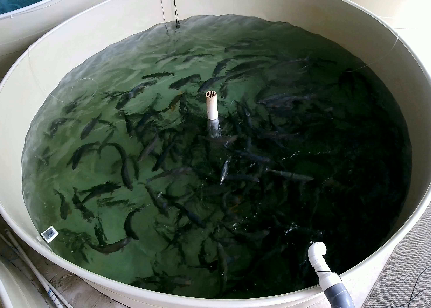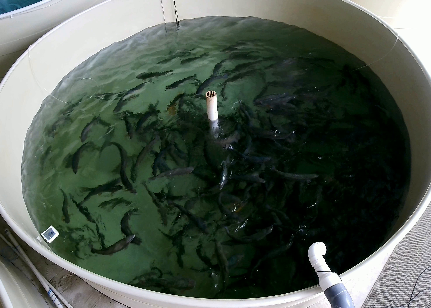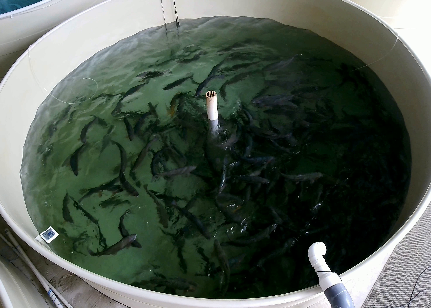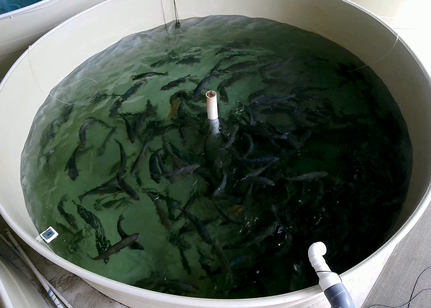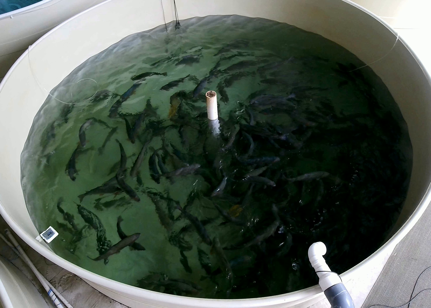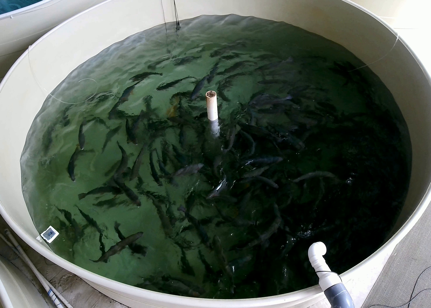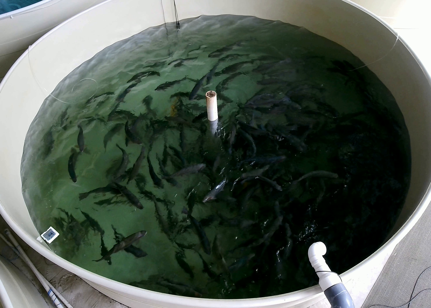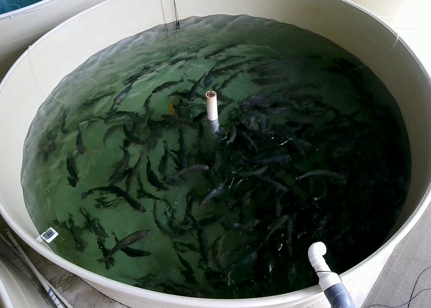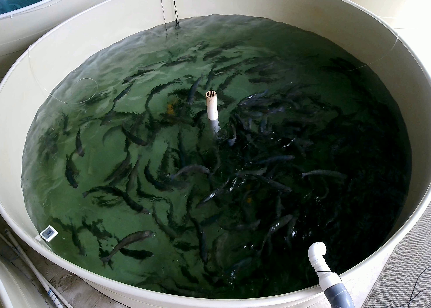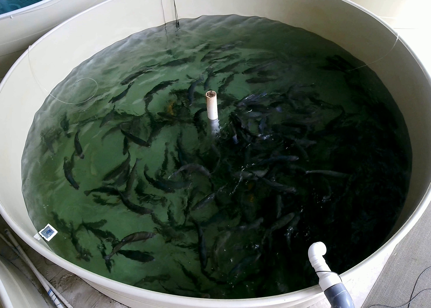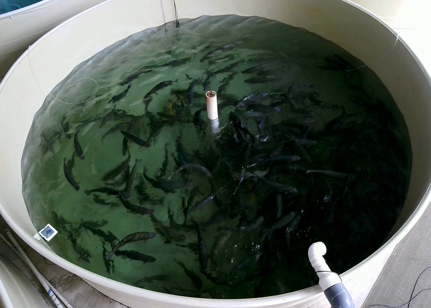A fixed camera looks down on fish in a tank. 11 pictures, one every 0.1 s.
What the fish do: Foraging.
